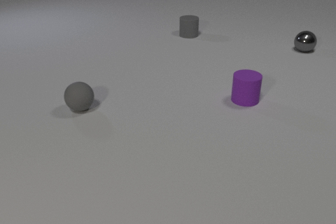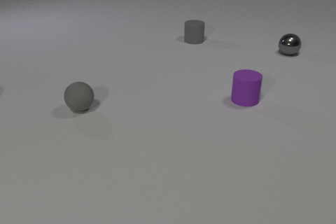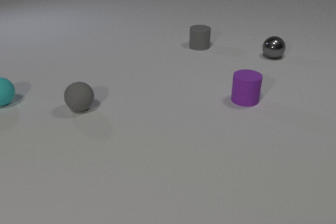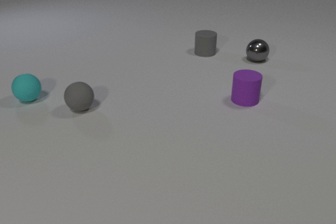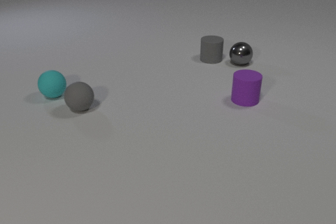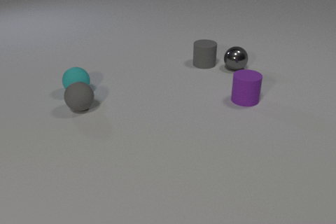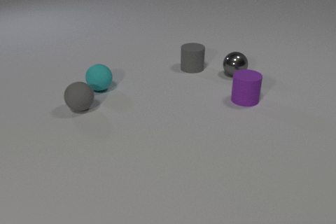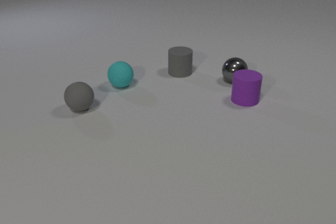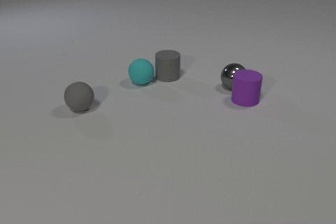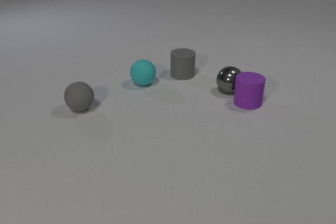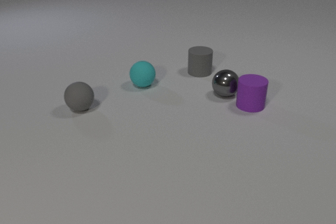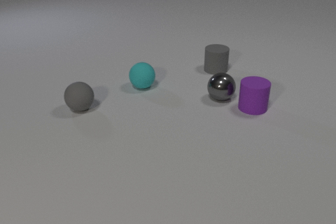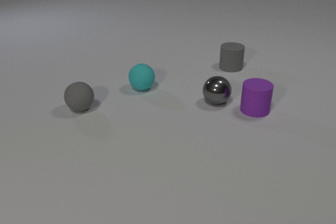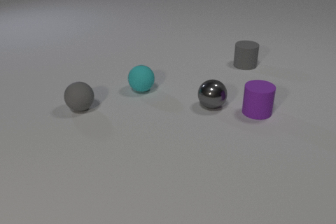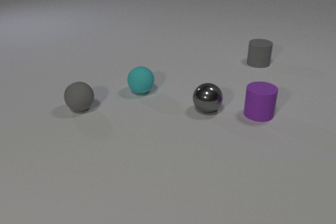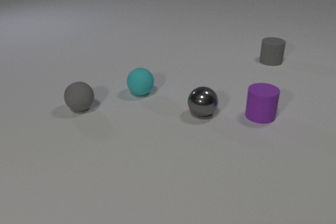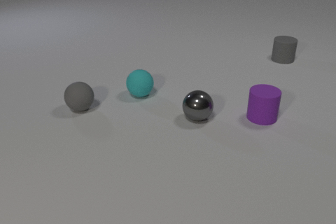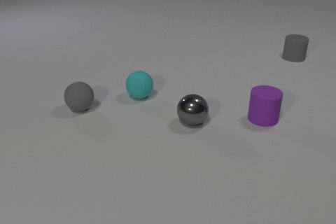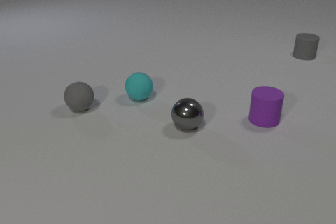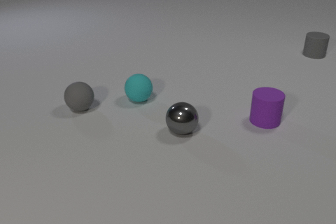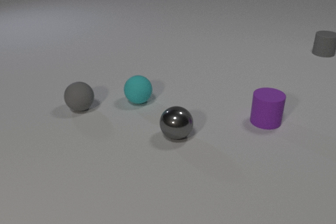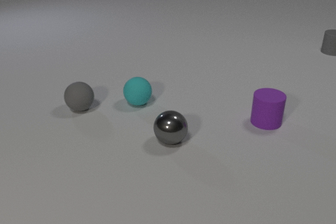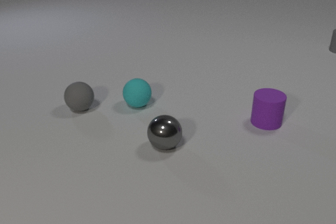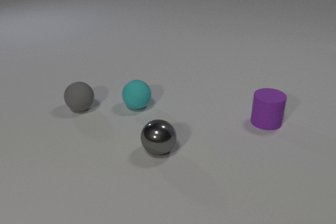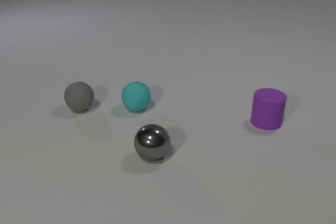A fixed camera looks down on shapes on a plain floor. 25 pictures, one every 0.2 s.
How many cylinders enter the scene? 0.
What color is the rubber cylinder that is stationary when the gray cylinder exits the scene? purple.
What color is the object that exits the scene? gray.
0.0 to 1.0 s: The gray rubber cylinder slides toward the camera. The gray metal sphere rolls toward the camera and to the left. The cyan rubber sphere comes in at the left edge, rolls to the right. The gray rubber cylinder and the gray metal sphere collide.
1.0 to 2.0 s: The gray rubber cylinder slides toward the camera. The gray metal sphere rolls toward the camera. The purple rubber cylinder slides toward the camera. The cyan rubber sphere rolls to the right. The gray metal sphere and the purple rubber cylinder collide. The gray rubber cylinder and the cyan rubber sphere collide.
2.0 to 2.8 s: The gray rubber cylinder slides to the right and away from the camera. The gray metal sphere rolls toward the camera and to the left. The purple rubber cylinder slides toward the camera and to the right. The cyan rubber sphere rolls toward the camera.
2.8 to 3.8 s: The gray rubber cylinder slides to the right and away from the camera. The gray metal sphere rolls toward the camera and to the left. The purple rubber cylinder slides toward the camera and to the right. The cyan rubber sphere rolls toward the camera.
3.8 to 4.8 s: The gray rubber cylinder slides to the right and away from the camera, leaves at the right edge. The gray metal sphere rolls toward the camera and to the left. The cyan rubber sphere rolls toward the camera.
